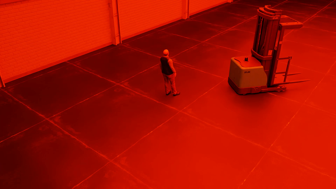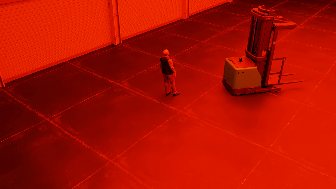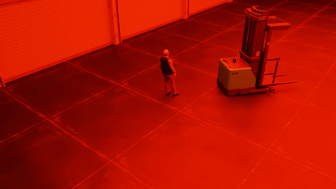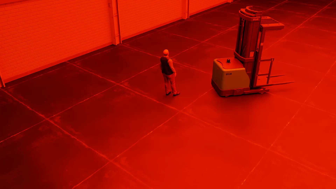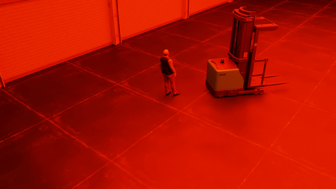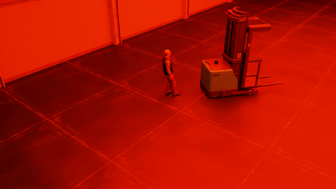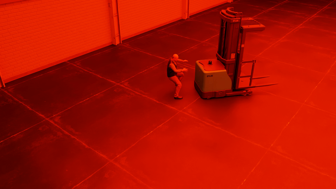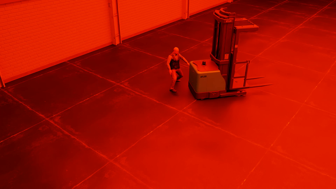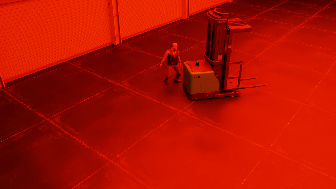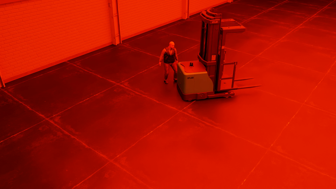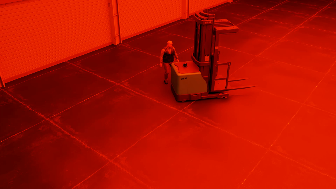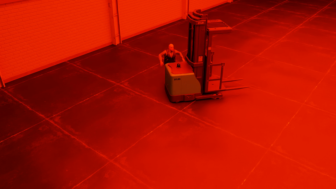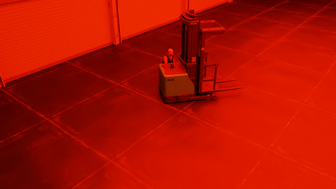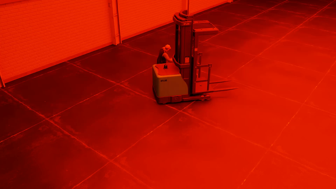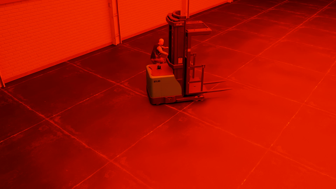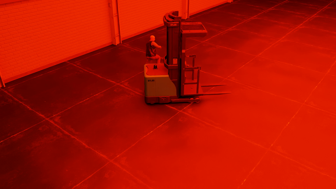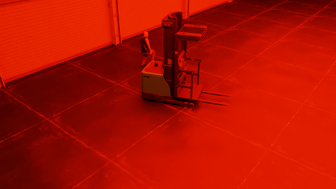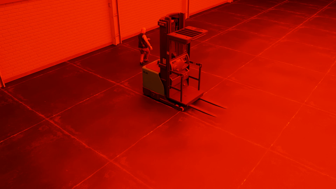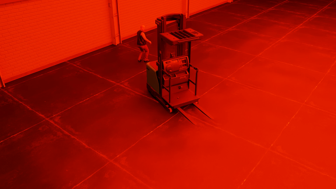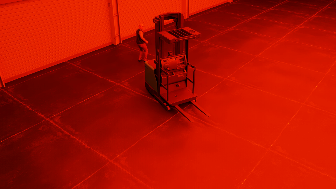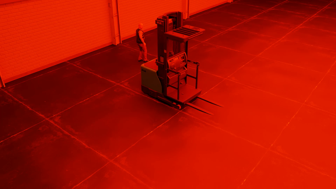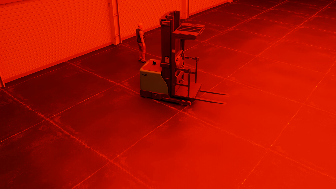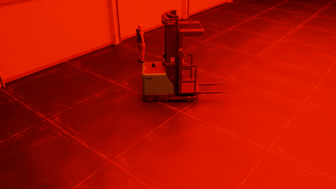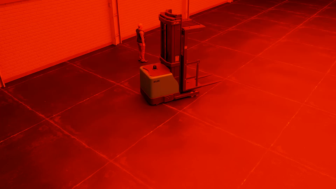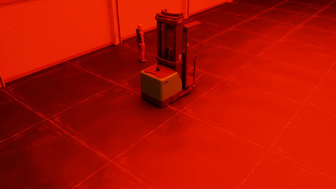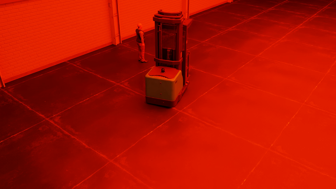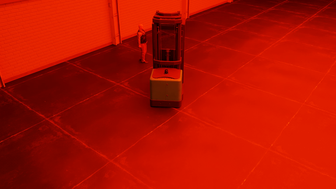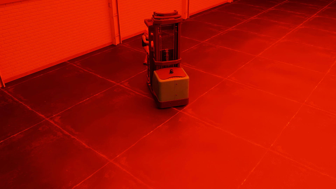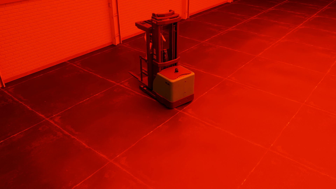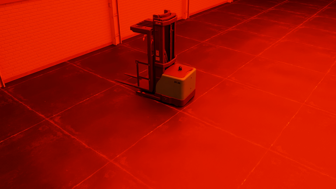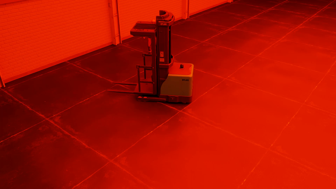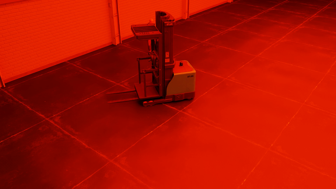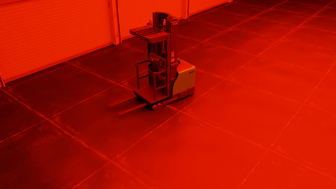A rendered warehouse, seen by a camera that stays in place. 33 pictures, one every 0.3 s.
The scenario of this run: Near miss between a forklift and a person.
